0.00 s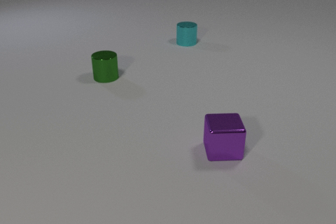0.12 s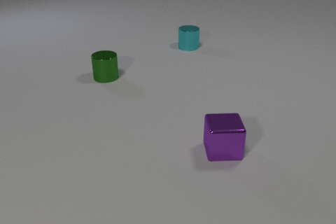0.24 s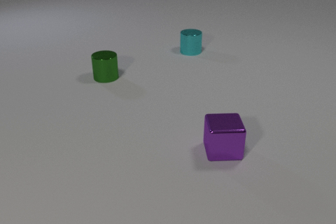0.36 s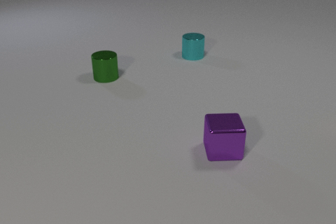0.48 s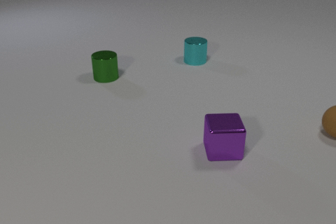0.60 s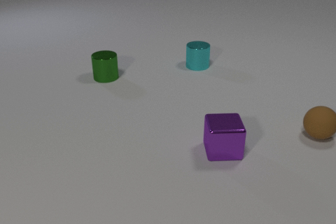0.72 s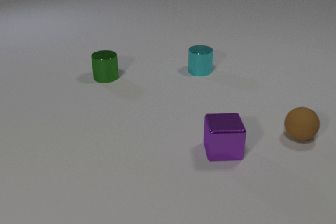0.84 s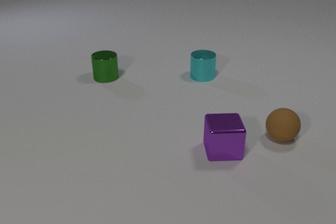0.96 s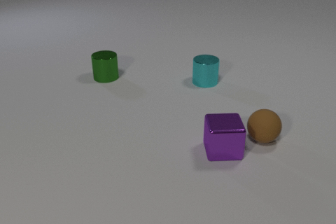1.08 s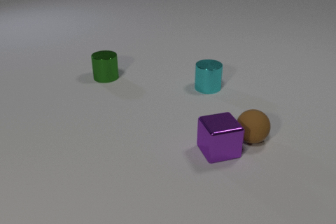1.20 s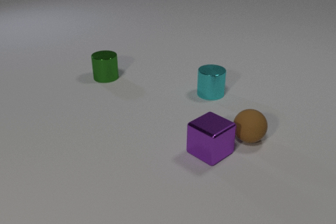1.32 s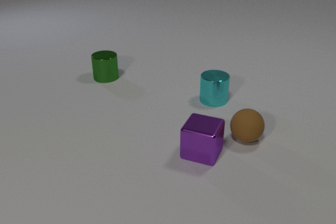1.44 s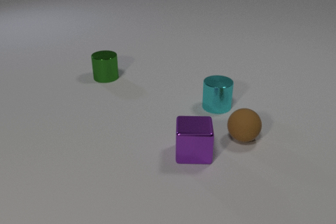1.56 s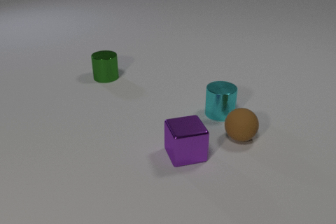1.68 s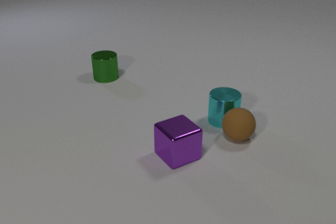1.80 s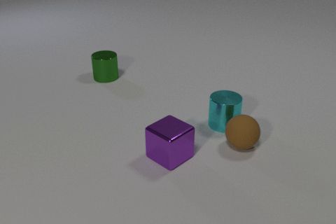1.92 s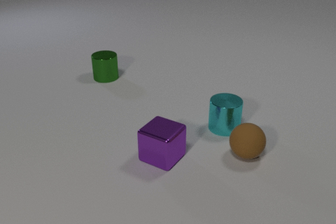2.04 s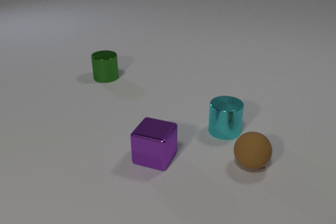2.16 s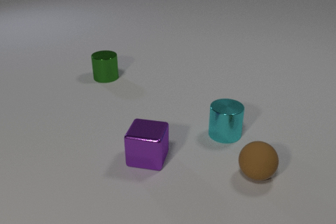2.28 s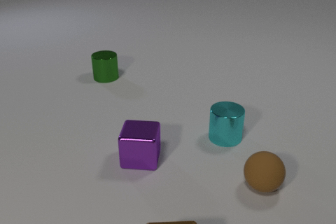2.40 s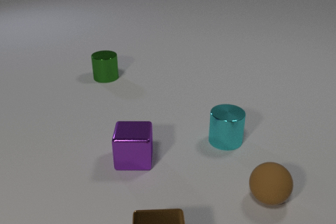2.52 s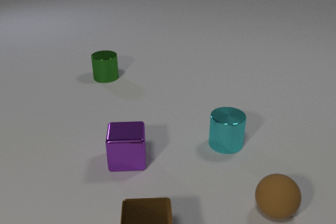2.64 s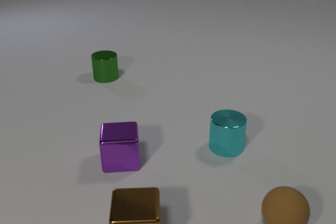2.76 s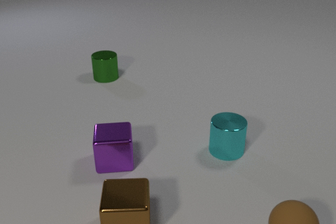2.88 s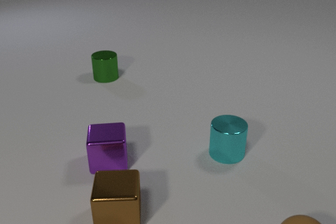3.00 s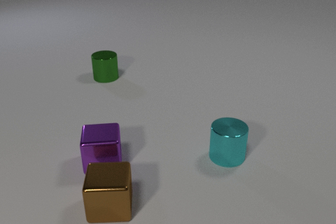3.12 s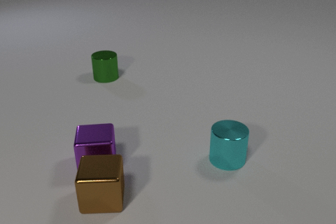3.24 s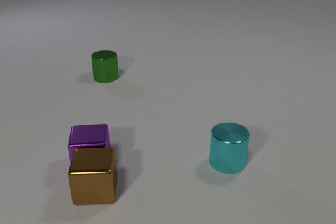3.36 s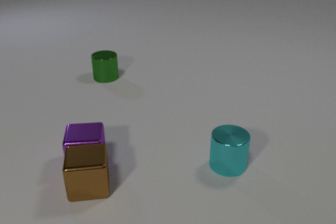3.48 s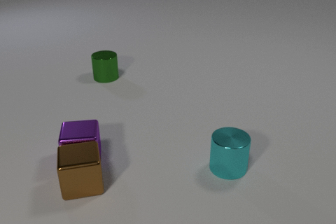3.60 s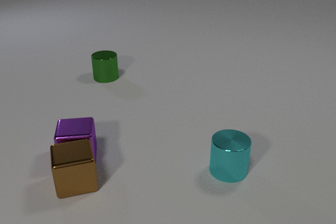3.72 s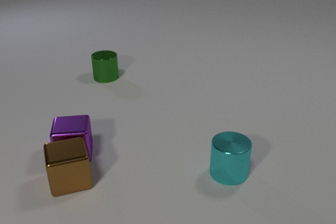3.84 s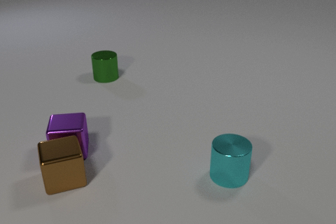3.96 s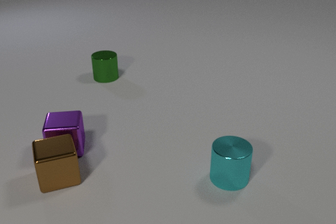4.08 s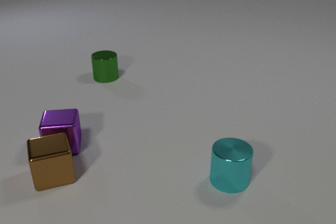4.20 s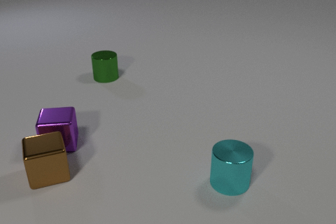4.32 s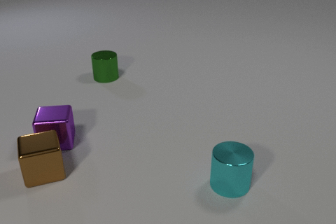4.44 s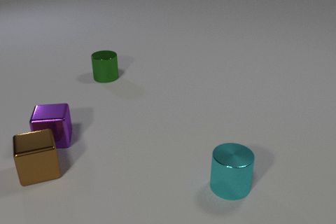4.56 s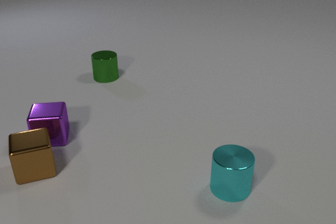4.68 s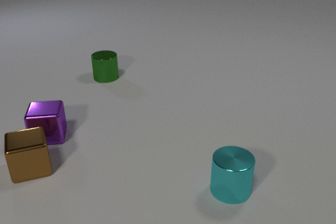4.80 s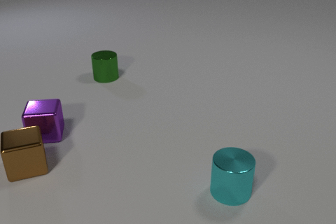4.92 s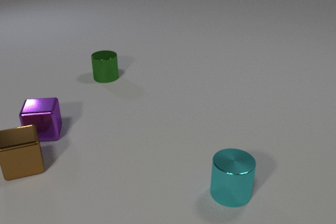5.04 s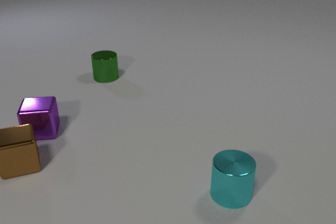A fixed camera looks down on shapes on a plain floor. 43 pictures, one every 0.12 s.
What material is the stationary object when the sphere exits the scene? metal.
What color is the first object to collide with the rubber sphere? purple.
How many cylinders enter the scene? 0.
0.00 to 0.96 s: The brown rubber sphere comes in at the right edge, rolls to the left and toward the camera. The cyan metal cylinder slides toward the camera.
0.96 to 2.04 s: The brown rubber sphere rolls toward the camera. The purple metal cube slides to the left, spins so that its near face slides to the right, counterclockwise seen from above. The cyan metal cylinder slides toward the camera. The brown rubber sphere and the purple metal cube collide. The brown rubber sphere and the cyan metal cylinder collide.
2.04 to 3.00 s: The brown rubber sphere rolls toward the camera and to the right, leaves at the bottom edge. The purple metal cube slides to the left, spins counterclockwise seen from above by about 30 degrees, its near face sliding to the right. The brown metal cube comes in at the bottom edge, slides away from the camera and to the left. The cyan metal cylinder slides toward the camera.
3.00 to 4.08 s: The purple metal cube slides to the left and away from the camera. The brown metal cube slides away from the camera and to the left. The cyan metal cylinder slides toward the camera. The purple metal cube and the brown metal cube collide.
4.08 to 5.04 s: The purple metal cube slides away from the camera and to the left. The brown metal cube slides to the left and away from the camera. The cyan metal cylinder slides toward the camera.
